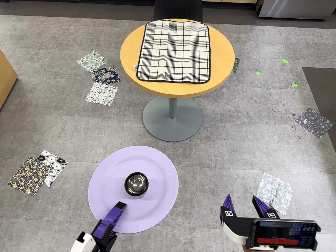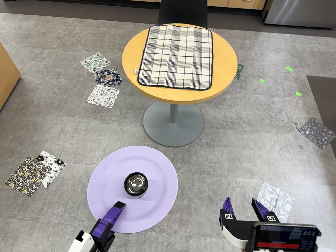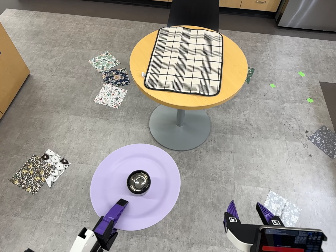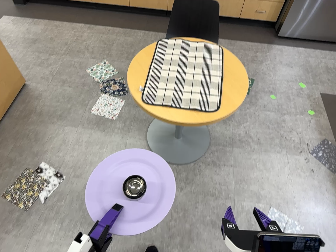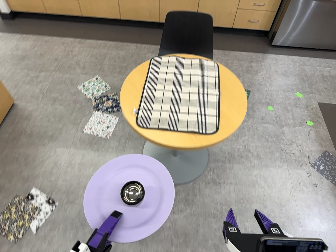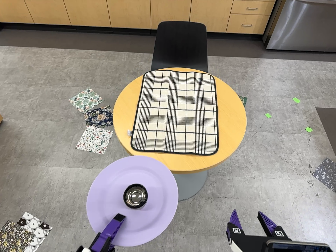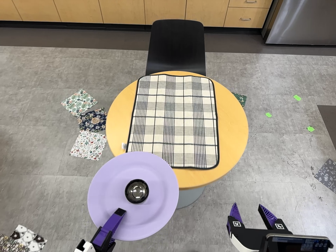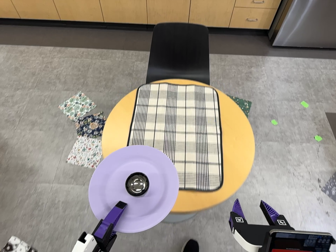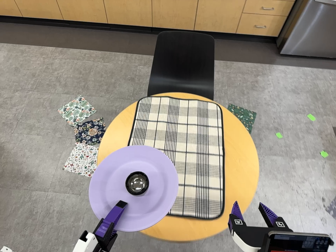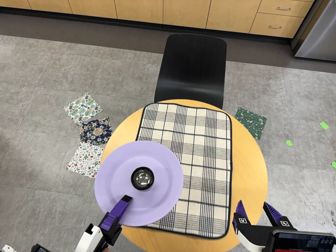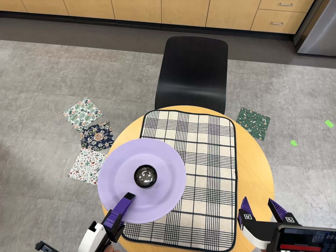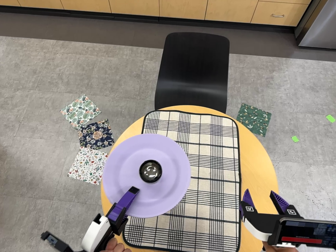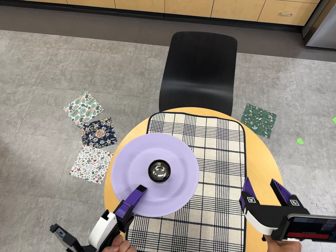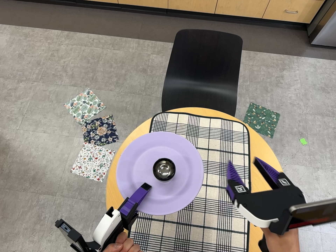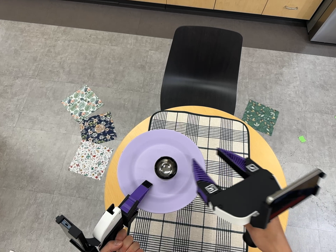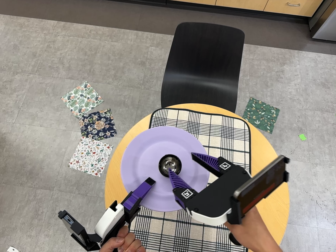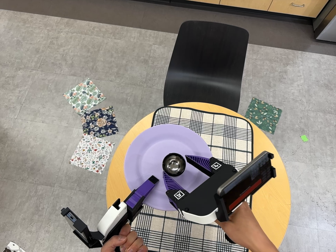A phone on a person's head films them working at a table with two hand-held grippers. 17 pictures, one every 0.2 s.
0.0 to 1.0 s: The camera travels toward the top of its view and forward, about 40 cm, so close, fixed things drift downward.
1.0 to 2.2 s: The camera travels toward the top of its view and forward, about 60 cm, so close, fixed things drift downward. Its aim tips toward the bottom of its view by about 10 degrees.
2.2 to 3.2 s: The camera travels toward the top of its view, forward and to its left, about 10 cm.
The film runs forward here.
